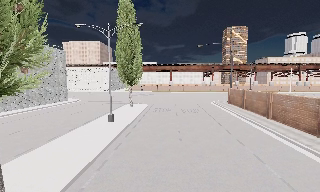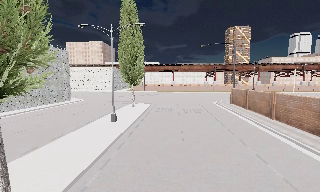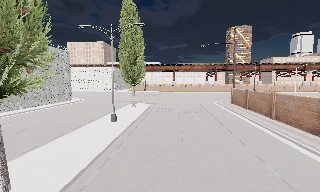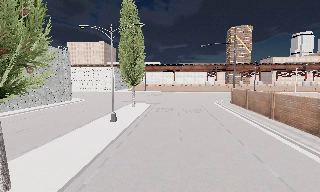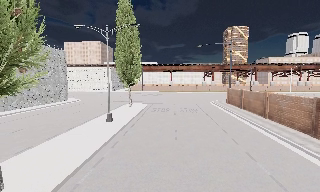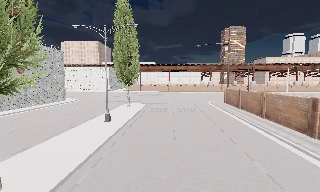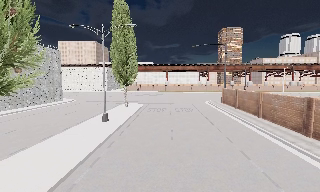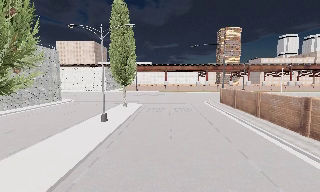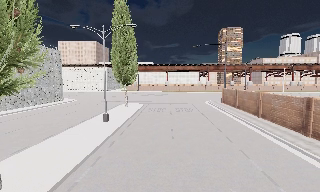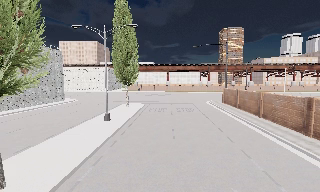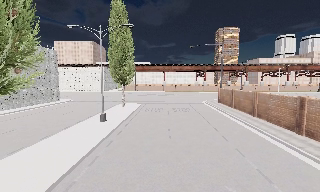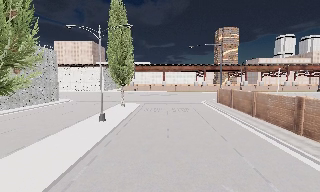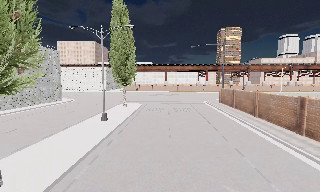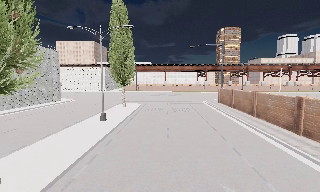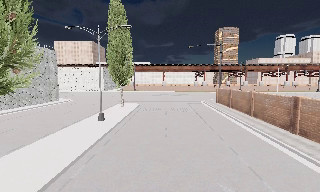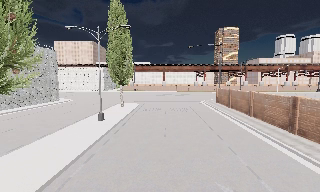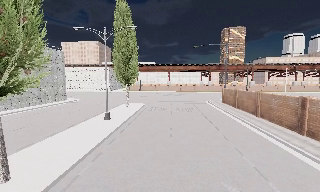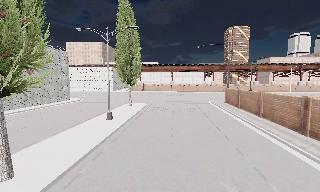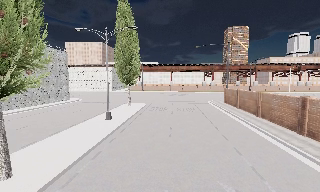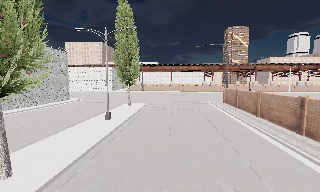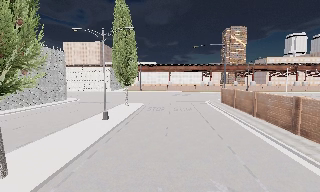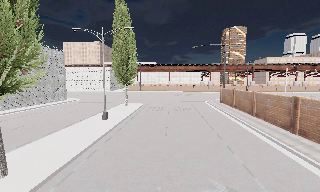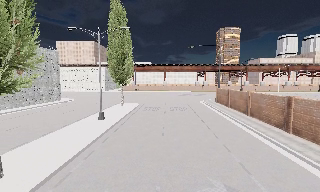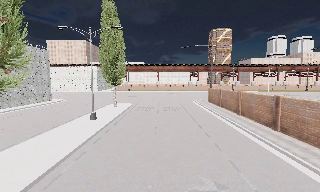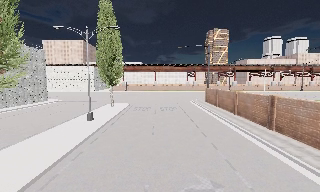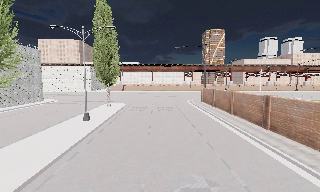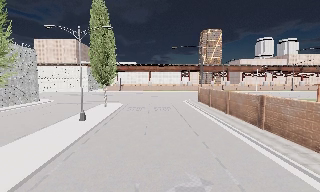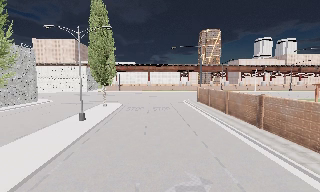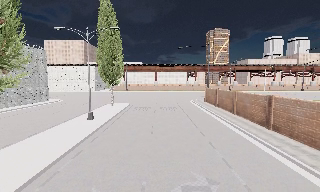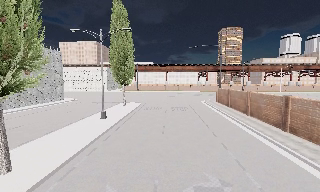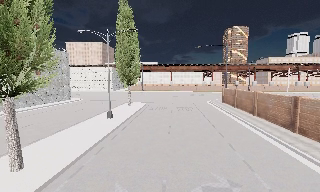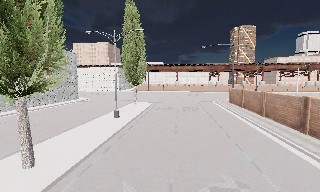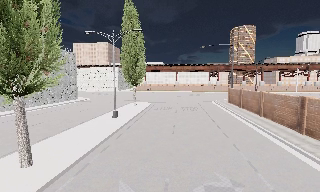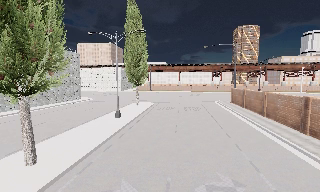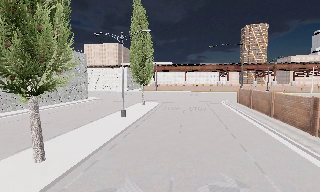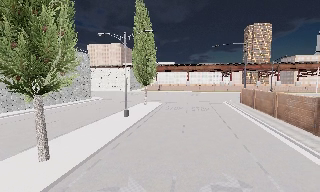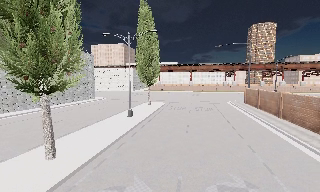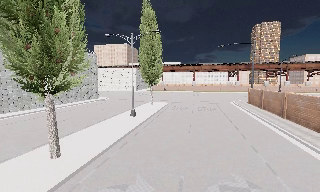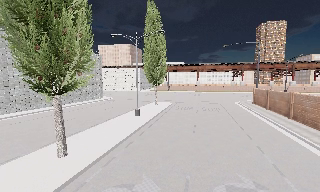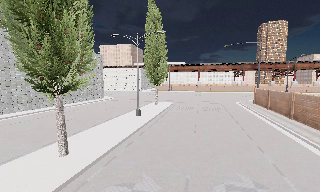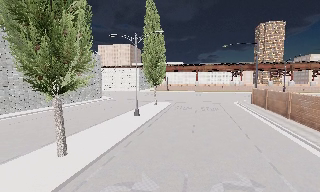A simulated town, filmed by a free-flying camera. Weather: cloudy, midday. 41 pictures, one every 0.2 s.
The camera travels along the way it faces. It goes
backward.
0.0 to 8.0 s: The camera travels backward and to its right, about 2 m, so what stands in front gets smaller.
The film runs backward here.
